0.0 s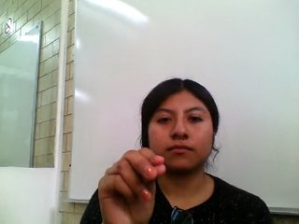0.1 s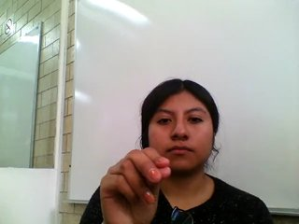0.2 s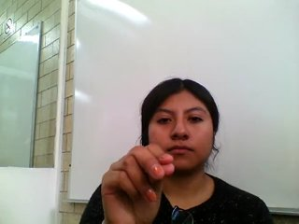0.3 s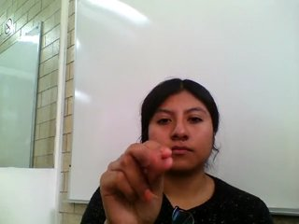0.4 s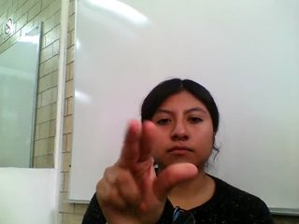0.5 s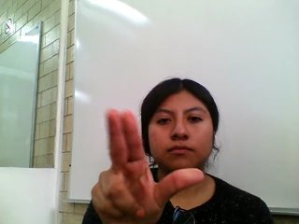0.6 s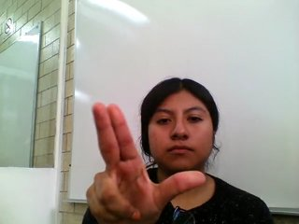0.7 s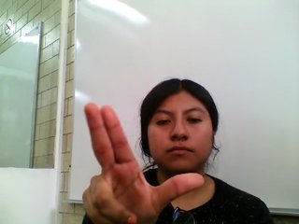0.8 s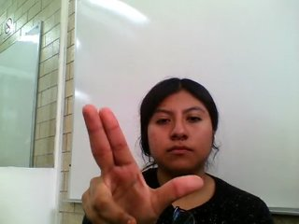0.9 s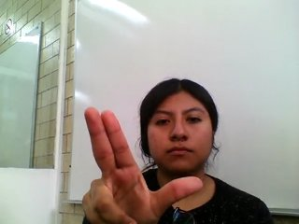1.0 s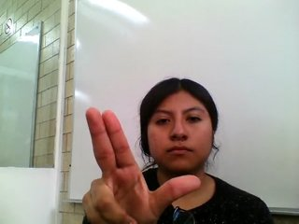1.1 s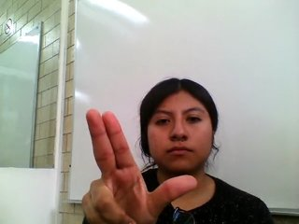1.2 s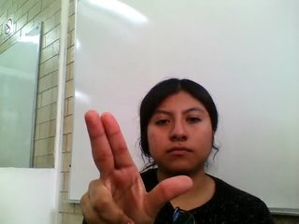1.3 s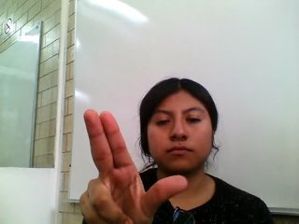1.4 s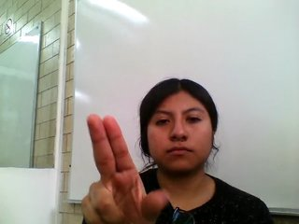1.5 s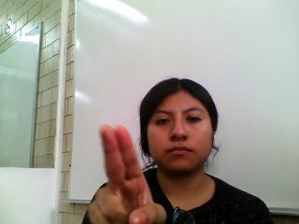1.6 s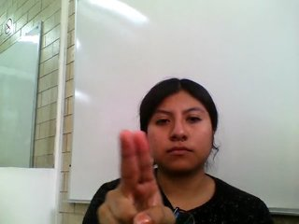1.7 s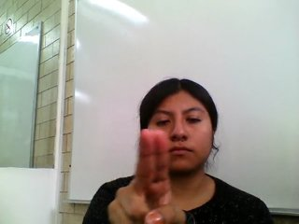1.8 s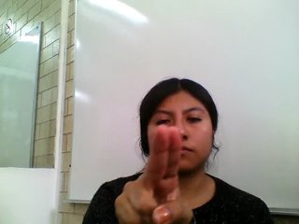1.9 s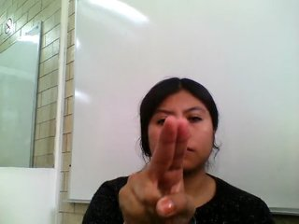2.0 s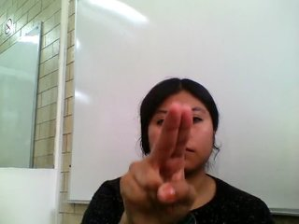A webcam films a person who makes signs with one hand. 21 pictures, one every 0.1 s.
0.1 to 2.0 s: Zoom in.
